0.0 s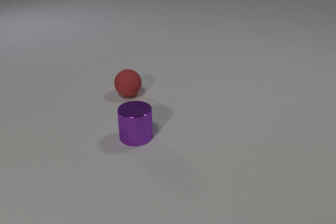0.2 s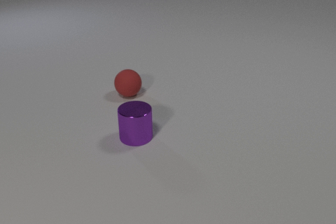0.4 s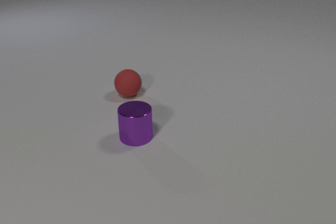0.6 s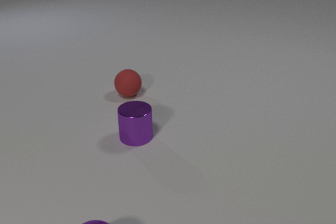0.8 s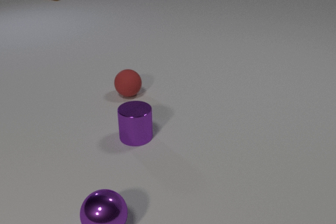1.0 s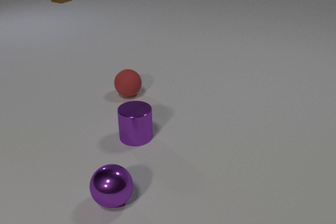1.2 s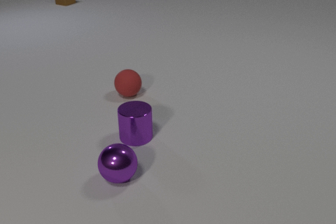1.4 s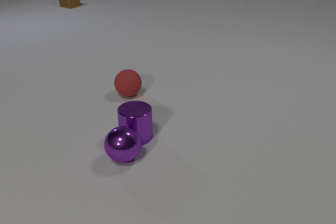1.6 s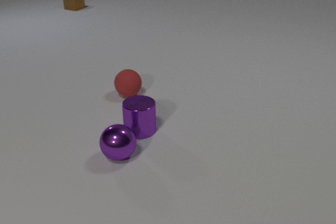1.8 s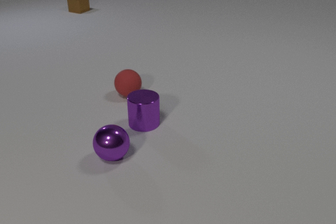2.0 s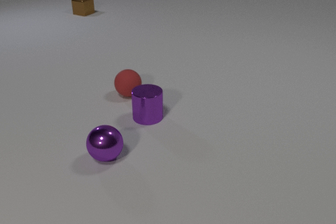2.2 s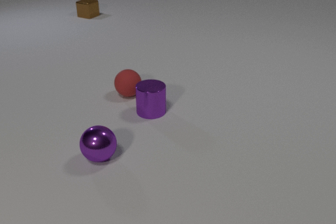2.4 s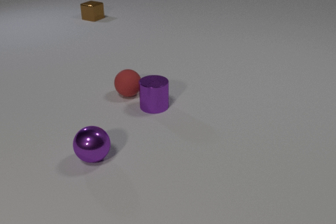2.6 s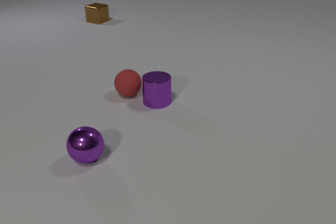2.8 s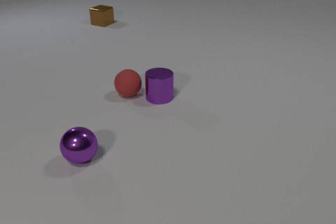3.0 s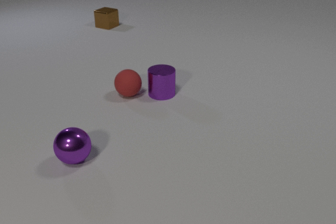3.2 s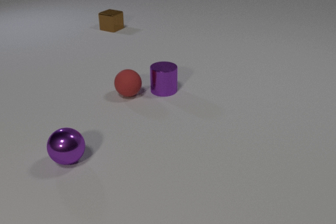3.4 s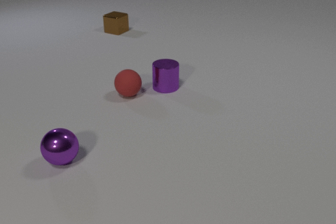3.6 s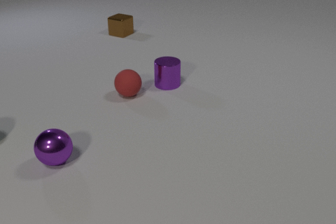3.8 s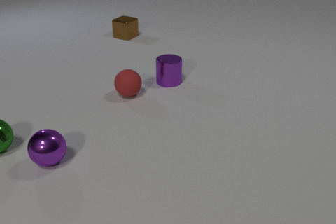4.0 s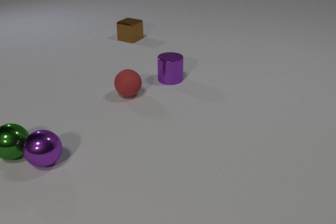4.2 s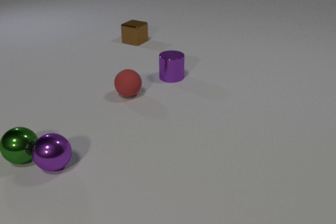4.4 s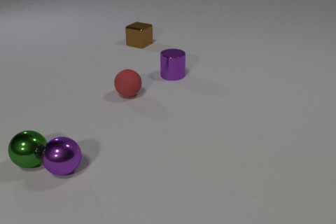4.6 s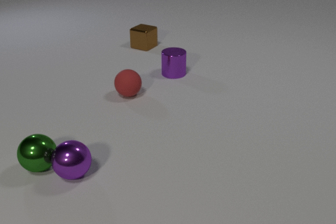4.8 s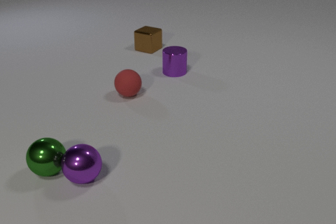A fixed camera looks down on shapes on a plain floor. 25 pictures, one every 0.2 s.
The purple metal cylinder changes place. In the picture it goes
away from the camera.
The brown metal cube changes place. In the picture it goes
toward the camera.
0.0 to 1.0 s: The purple metal sphere comes in at the bottom edge, rolls away from the camera. The brown metal cube comes in at the top edge, slides toward the camera.
1.0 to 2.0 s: The purple metal sphere rolls away from the camera. The purple metal cylinder slides away from the camera. The brown metal cube slides toward the camera. The purple metal sphere and the purple metal cylinder collide.
2.0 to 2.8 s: The purple metal sphere rolls to the left. The purple metal cylinder slides away from the camera. The brown metal cube slides toward the camera and to the right.
2.8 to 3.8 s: The purple metal sphere rolls to the left. The purple metal cylinder slides away from the camera. The brown metal cube slides toward the camera and to the right. The green metal sphere comes in at the left edge, rolls toward the camera and to the right.
3.8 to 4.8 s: The purple metal sphere rolls toward the camera and to the right. The purple metal cylinder slides away from the camera. The brown metal cube slides toward the camera and to the right. The green metal sphere rolls toward the camera and to the right. The purple metal sphere and the green metal sphere collide.
How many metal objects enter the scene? 3.
Are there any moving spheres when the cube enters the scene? yes.
What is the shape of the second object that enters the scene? cube.
